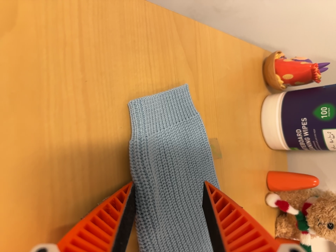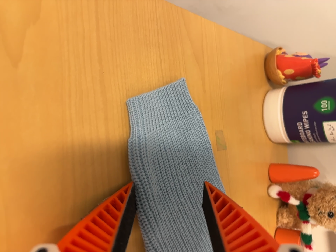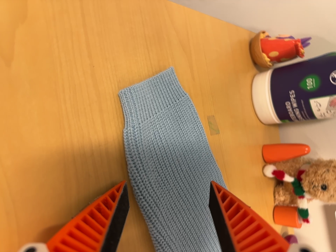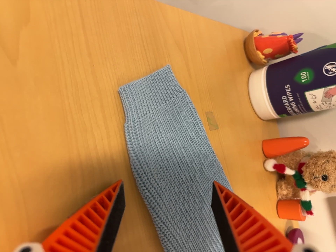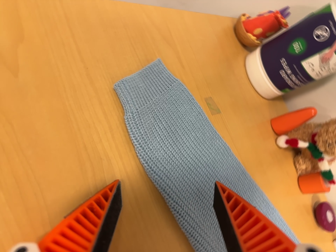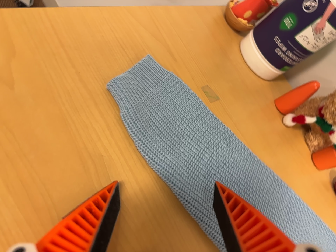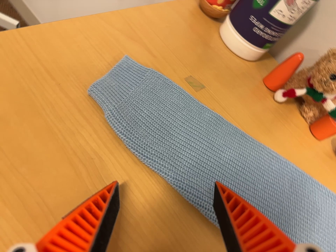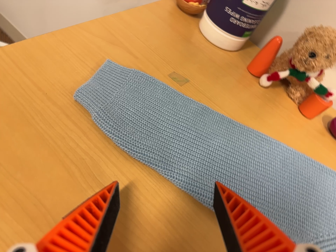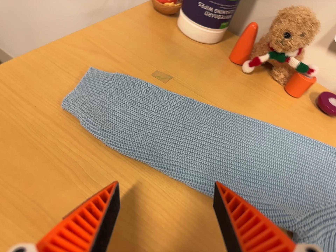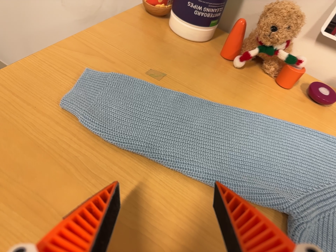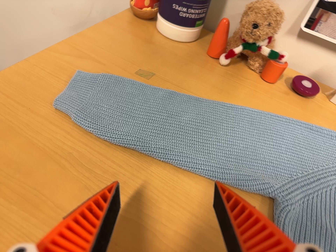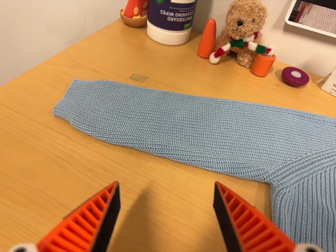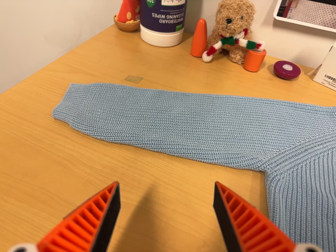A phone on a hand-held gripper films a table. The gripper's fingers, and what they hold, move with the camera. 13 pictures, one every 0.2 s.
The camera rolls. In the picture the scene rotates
counterclockwise.
0.0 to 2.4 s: The camera pans to its left by about 10 degrees. It travels toward the bottom of its view, backward and to its right, about 24 cm. Its aim tips toward the top of its view by about 10 degrees. It rolls about its line of sight by about 65 degrees, and the scene rotates counterclockwise.
The film runs backward here.
